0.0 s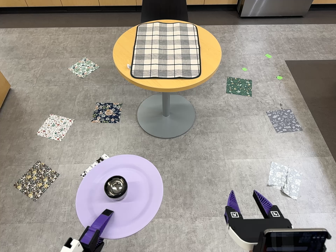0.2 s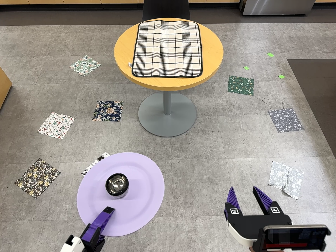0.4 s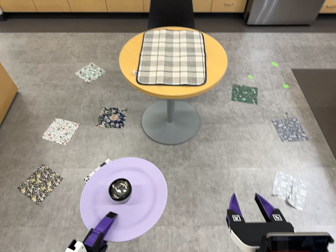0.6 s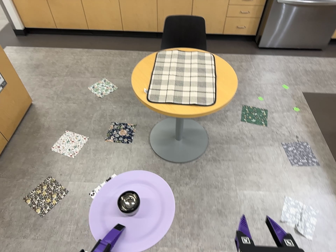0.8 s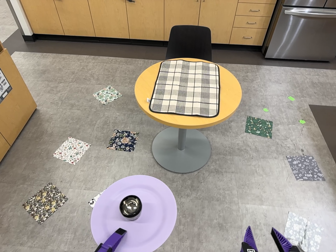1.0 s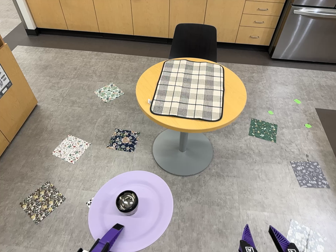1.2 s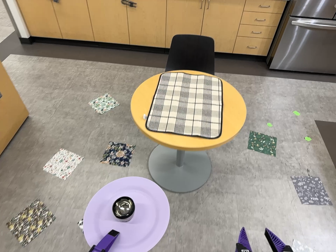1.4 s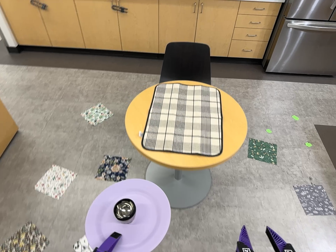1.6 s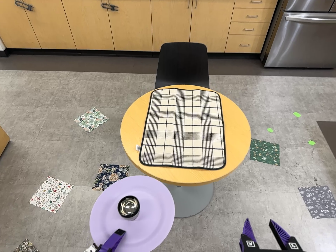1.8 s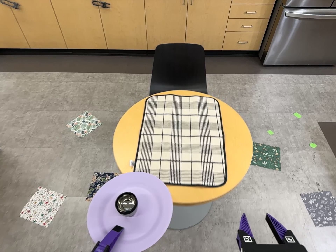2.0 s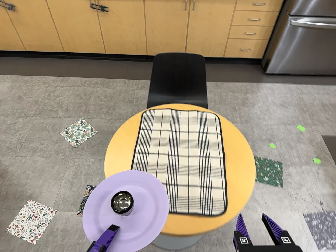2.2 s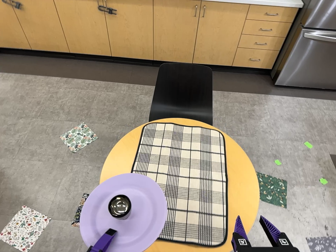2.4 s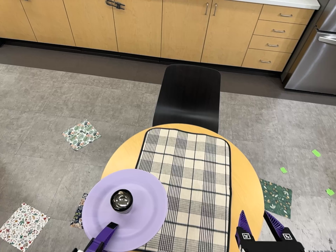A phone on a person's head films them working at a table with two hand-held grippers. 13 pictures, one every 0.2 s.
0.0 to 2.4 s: The camera travels toward the top of its view and forward, about 100 cm, so close, fixed things drift downward. It rolls about its line of sight by about 10 degrees, and the scene rotates clockwise.
The film runs forward here.
